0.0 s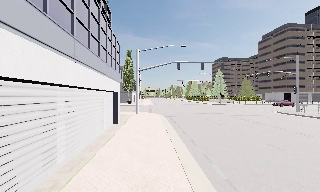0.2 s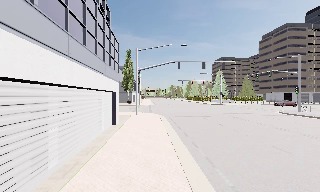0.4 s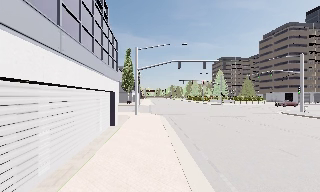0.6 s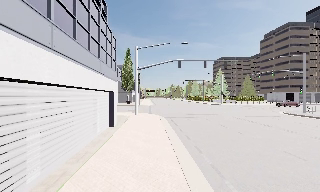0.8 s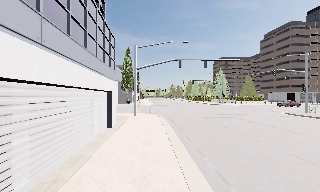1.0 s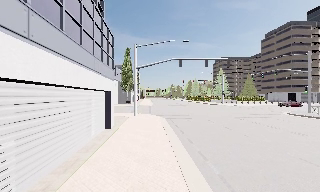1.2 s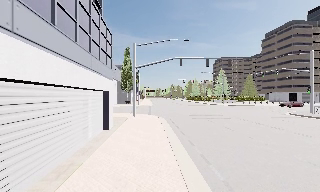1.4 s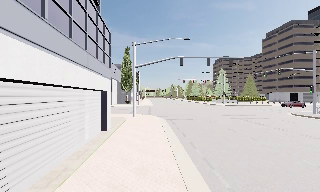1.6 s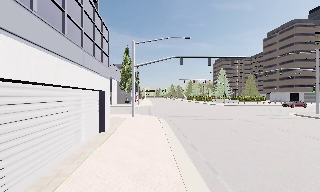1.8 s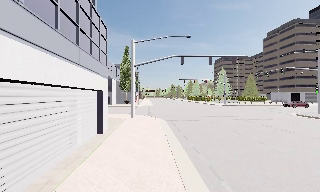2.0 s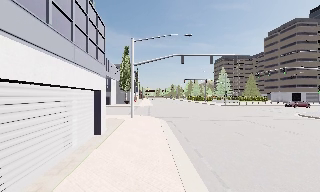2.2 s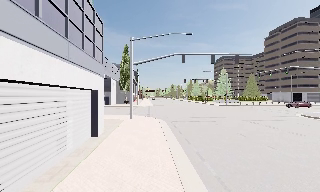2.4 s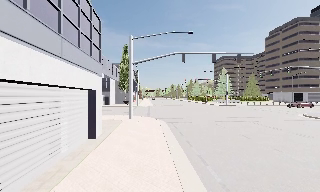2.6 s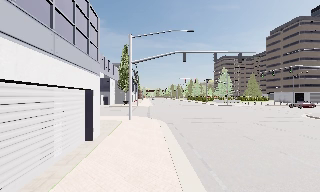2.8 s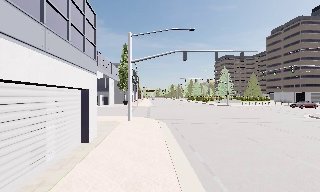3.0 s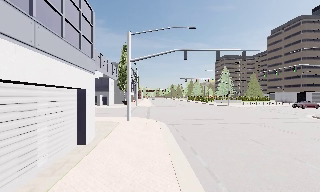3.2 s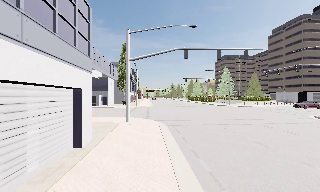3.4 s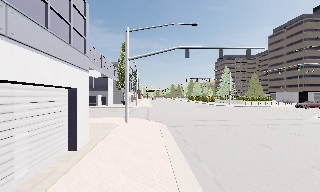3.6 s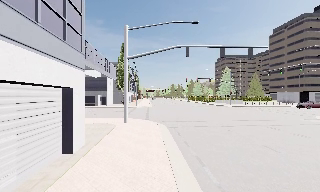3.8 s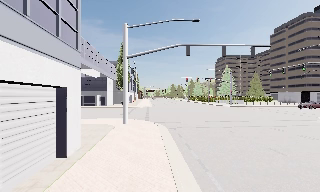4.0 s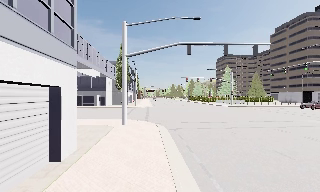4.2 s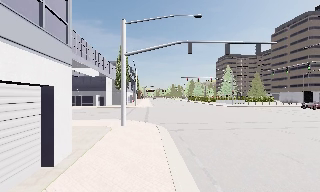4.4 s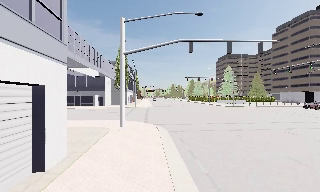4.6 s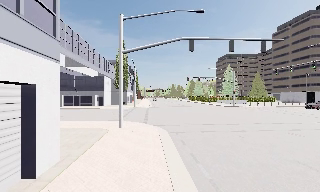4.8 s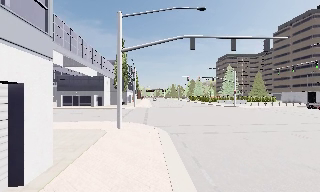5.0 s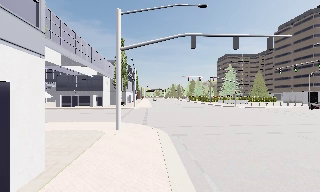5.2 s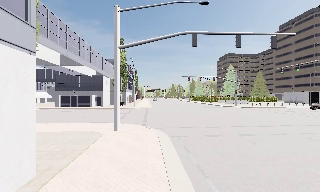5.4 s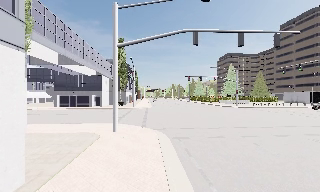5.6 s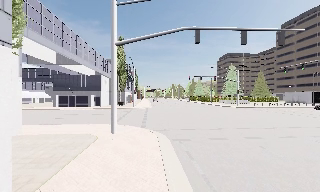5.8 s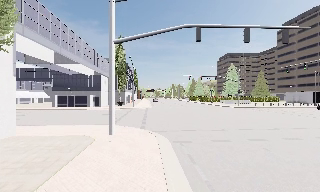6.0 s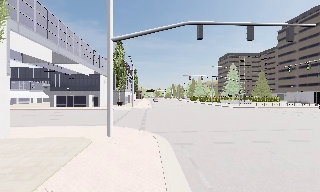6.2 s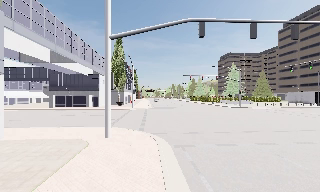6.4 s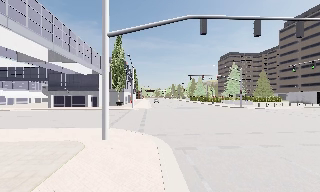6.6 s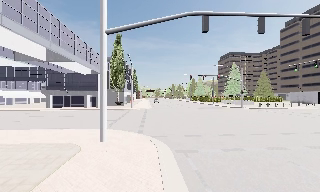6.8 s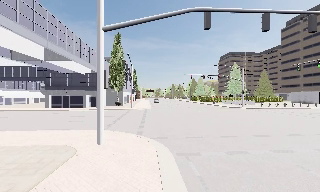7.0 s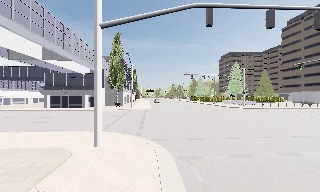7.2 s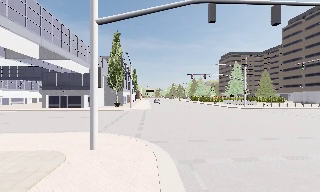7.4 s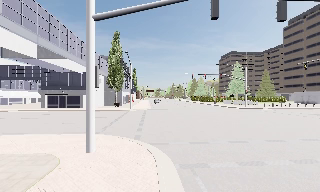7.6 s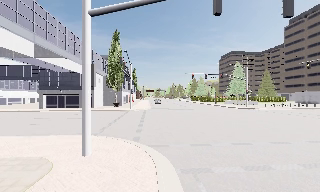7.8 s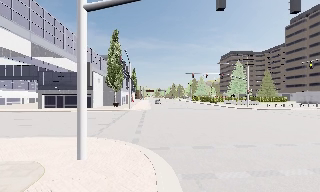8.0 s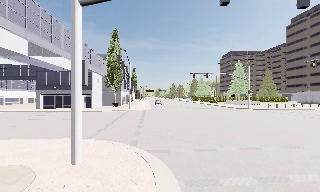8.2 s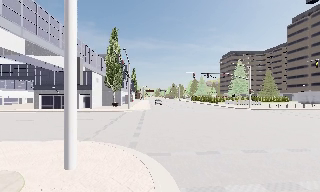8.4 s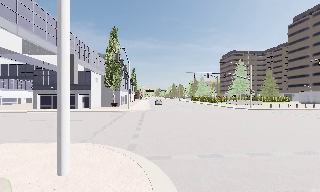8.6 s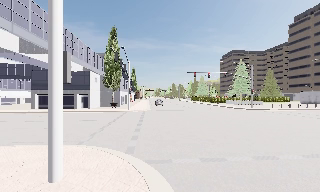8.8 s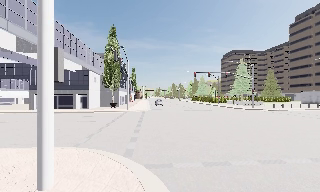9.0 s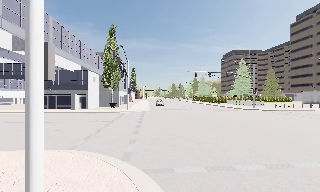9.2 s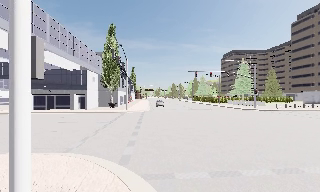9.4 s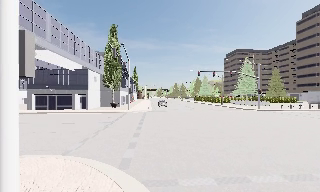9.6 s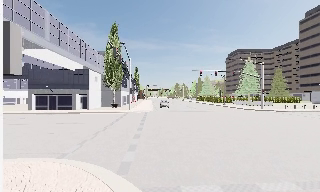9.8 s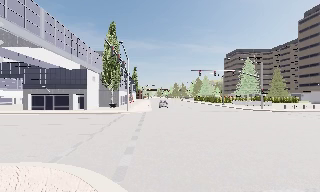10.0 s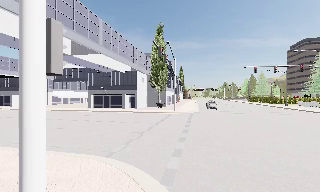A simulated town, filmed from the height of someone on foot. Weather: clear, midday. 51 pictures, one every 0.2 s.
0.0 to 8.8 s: The camera travels forward, about 15 m, so what stands in front looms larger.
8.8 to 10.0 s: The scene slides to the right, as the camera pans about 15 degrees to its left. It travels forward, about 2 m, so what stands in front looms larger.
The film runs forward here.
